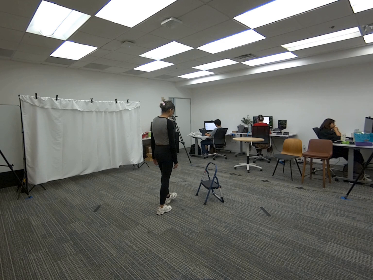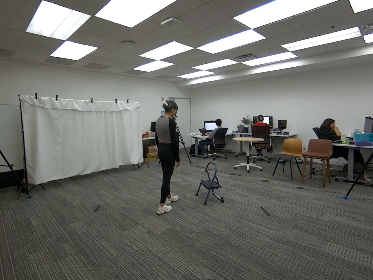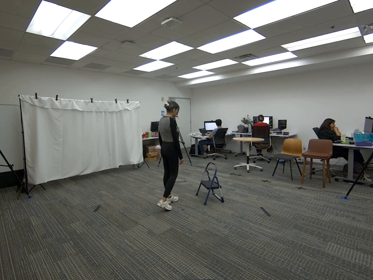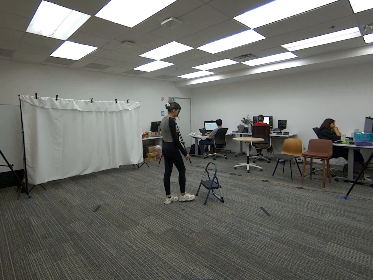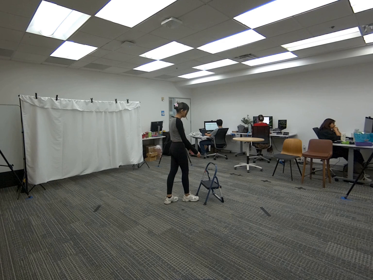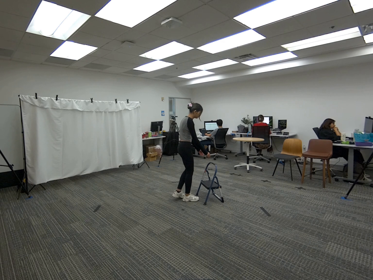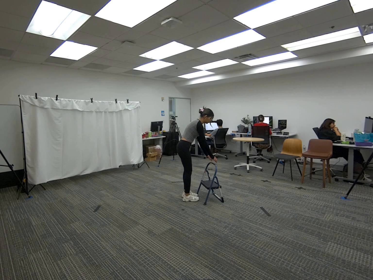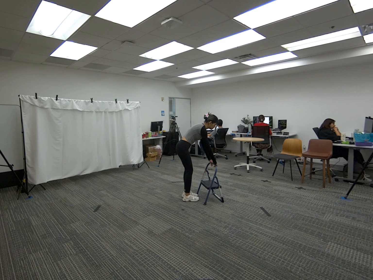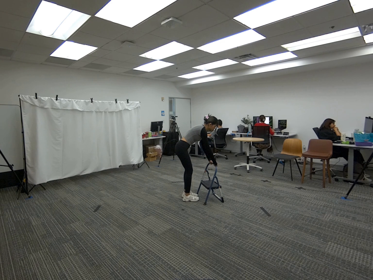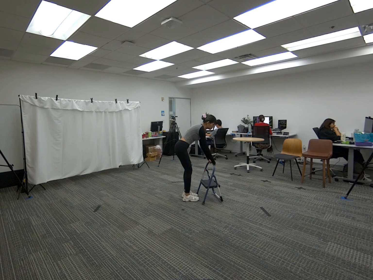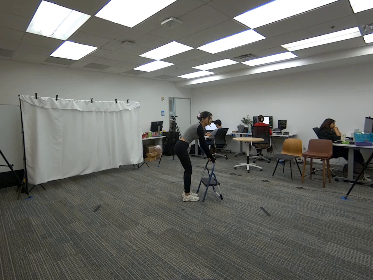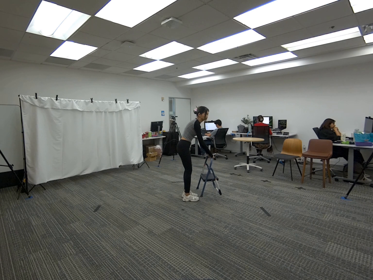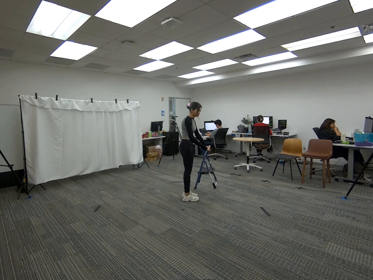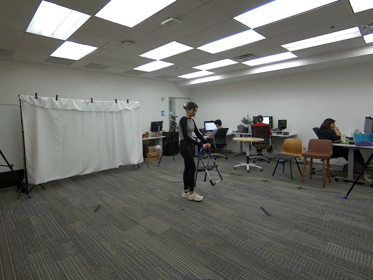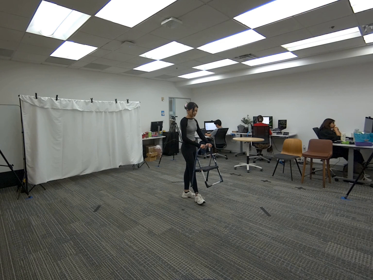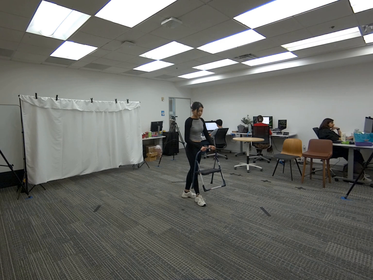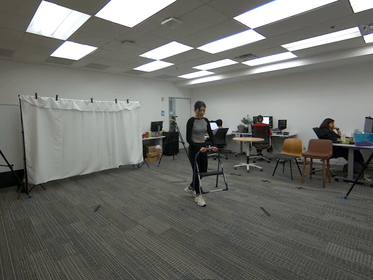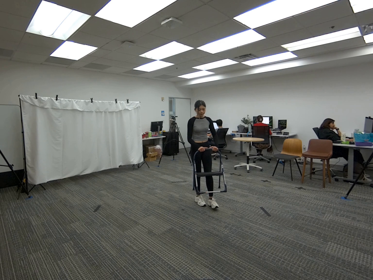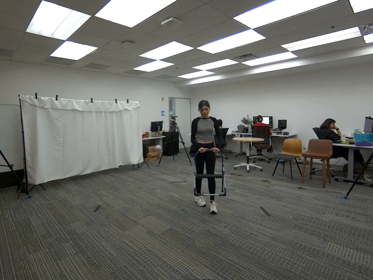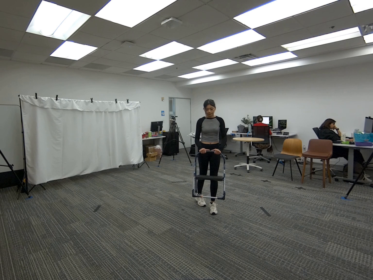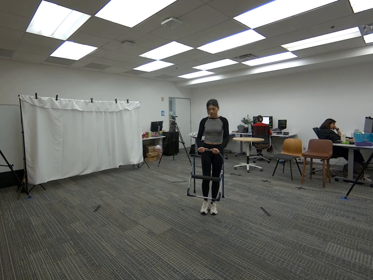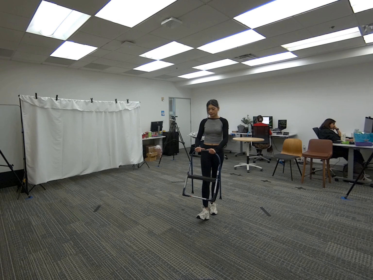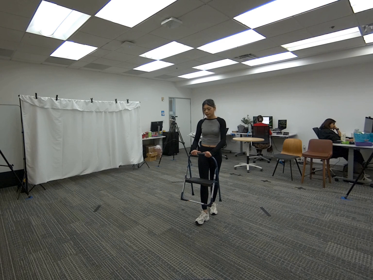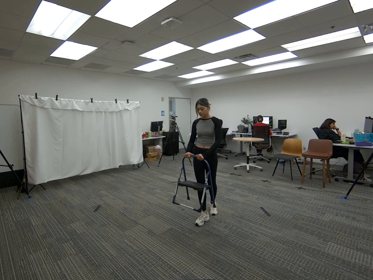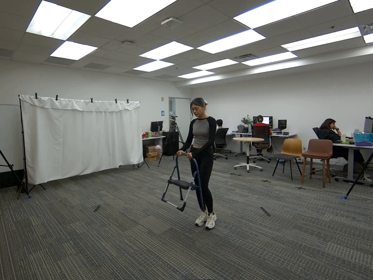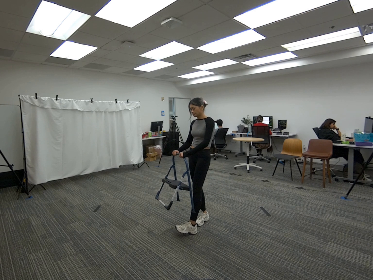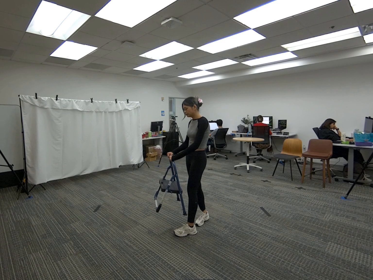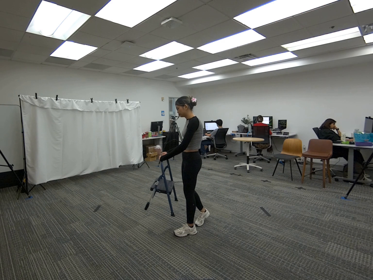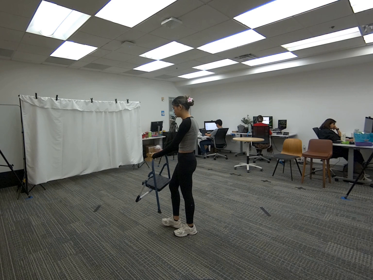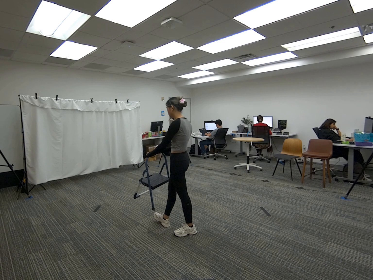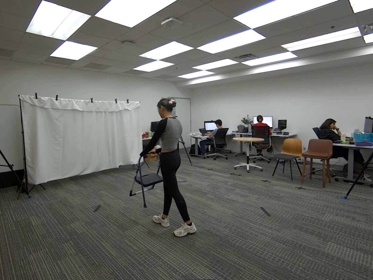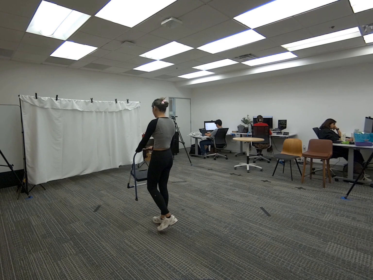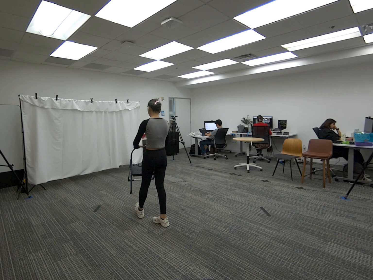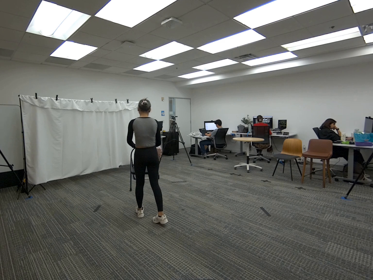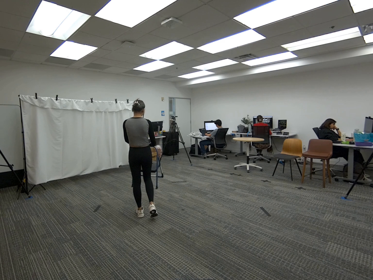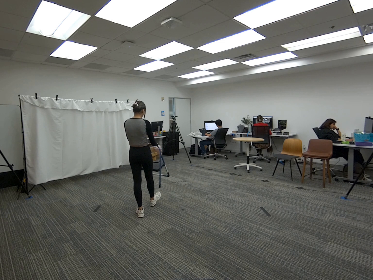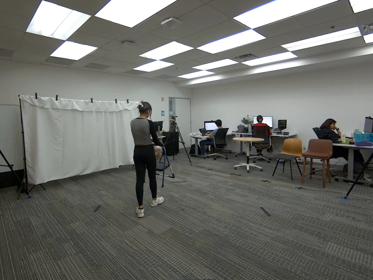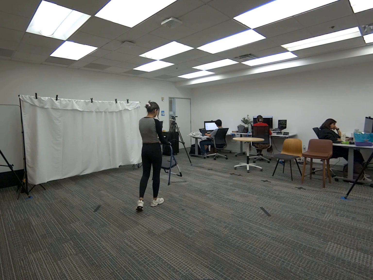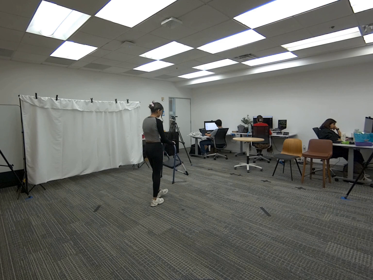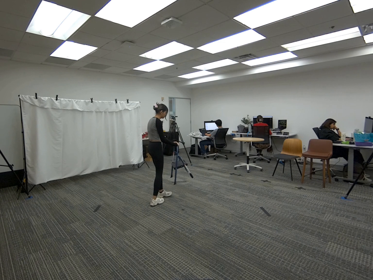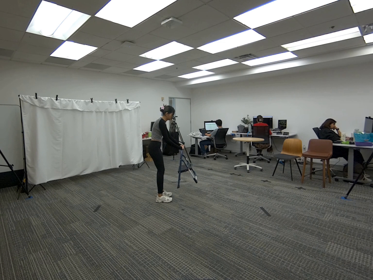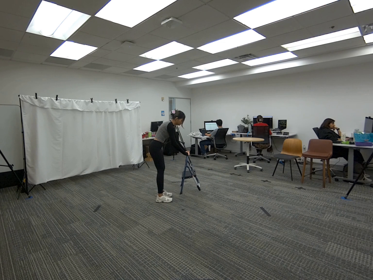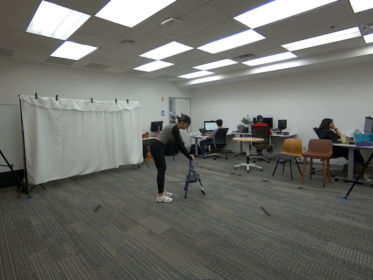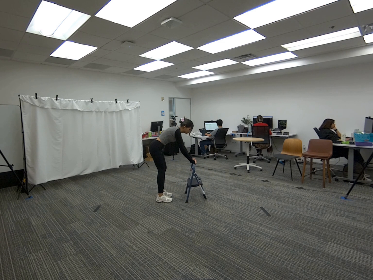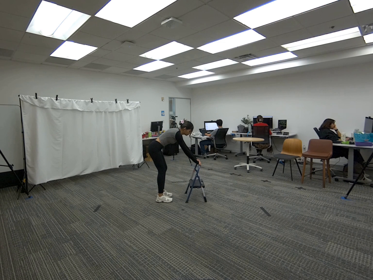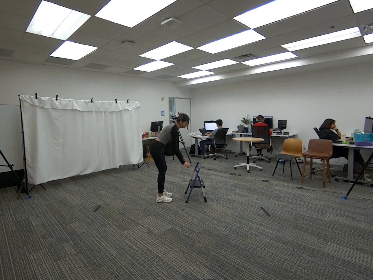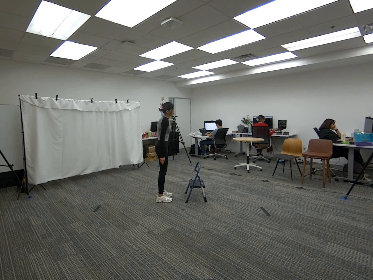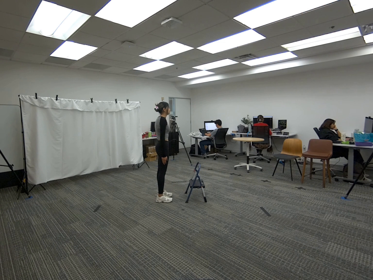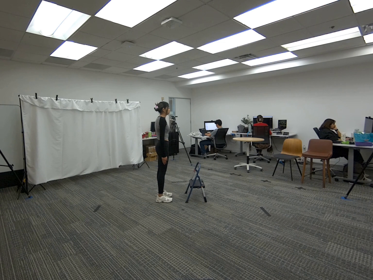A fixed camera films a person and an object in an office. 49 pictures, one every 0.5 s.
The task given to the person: Walk over to the step ladder. Grasp the handle with both hands and hold it in front of you, walking around the bounding area until end of sequence. Put the ladder back on the floor when finished.
